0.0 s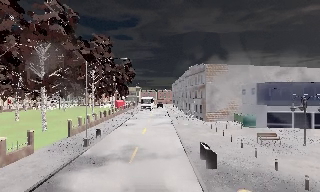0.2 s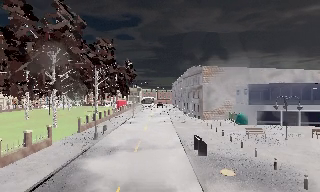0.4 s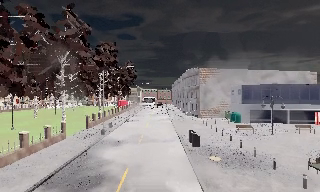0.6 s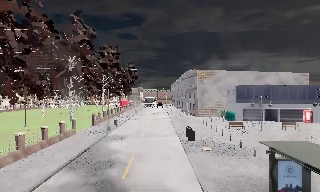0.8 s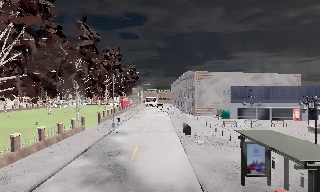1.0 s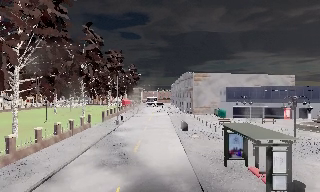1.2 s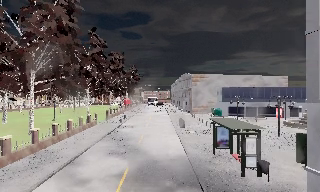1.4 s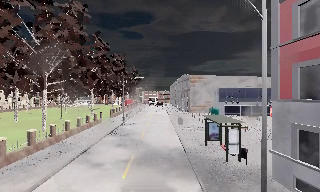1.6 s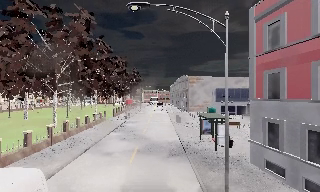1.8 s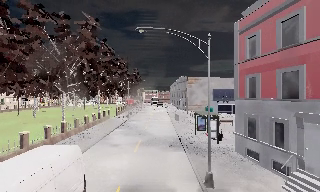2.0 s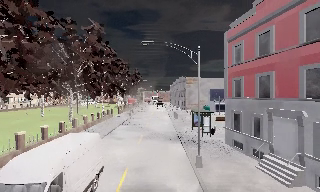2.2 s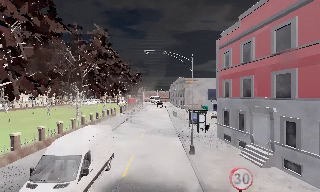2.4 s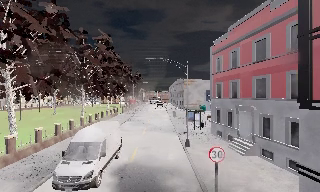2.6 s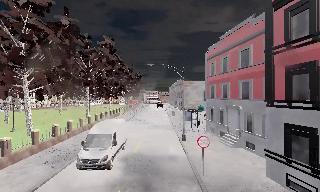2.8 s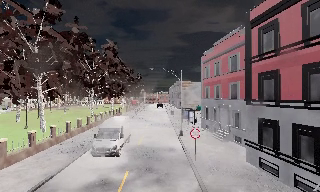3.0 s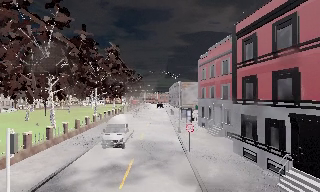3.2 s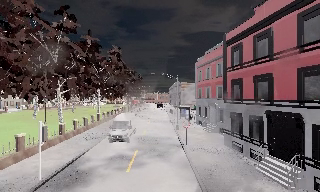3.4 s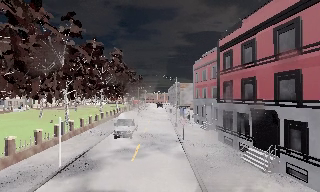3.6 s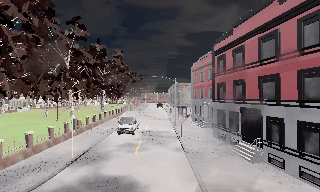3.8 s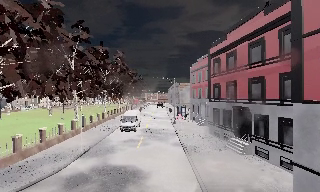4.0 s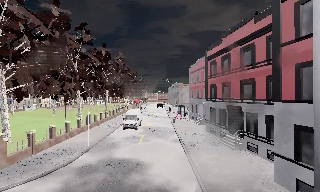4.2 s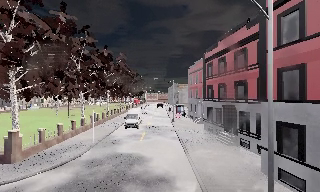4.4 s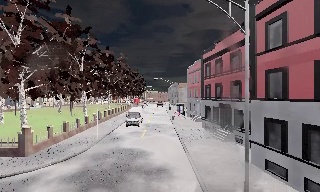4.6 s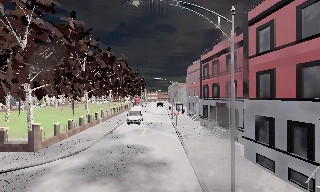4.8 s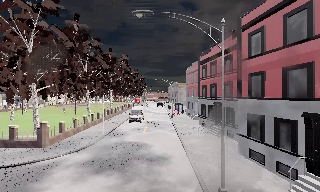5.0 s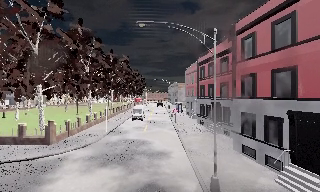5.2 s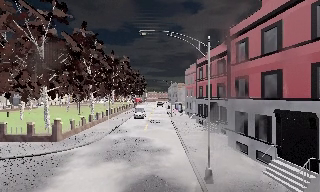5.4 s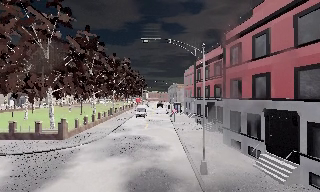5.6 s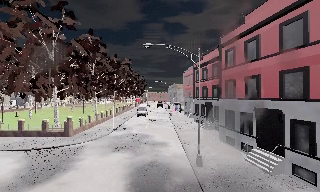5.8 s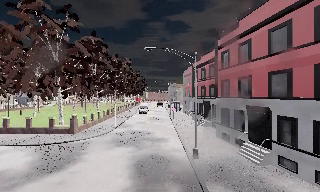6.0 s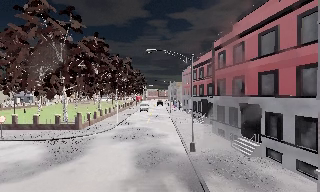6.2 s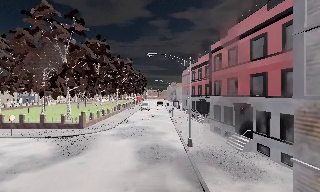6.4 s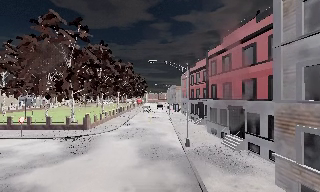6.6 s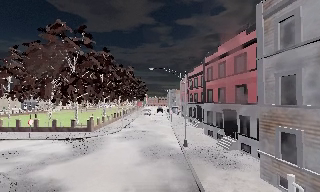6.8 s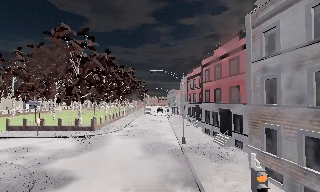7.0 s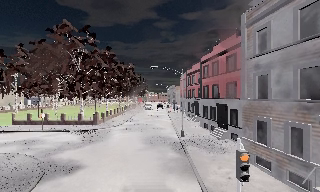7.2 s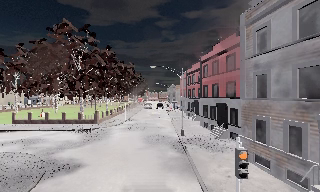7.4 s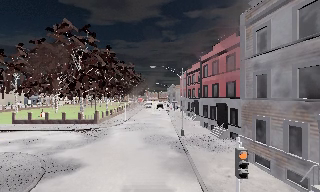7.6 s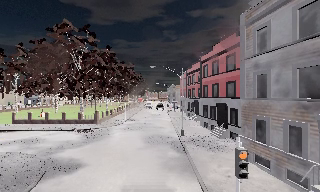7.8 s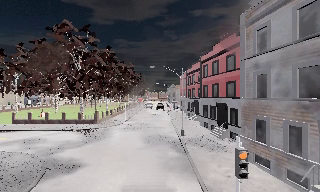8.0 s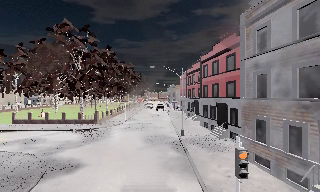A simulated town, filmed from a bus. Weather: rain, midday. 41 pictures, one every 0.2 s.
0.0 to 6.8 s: The camera travels backward, about 55 m, so what stands in front gets smaller. It loses speed.
6.8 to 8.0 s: The camera travels backward, about 1 m, so what stands in front gets smaller. It loses speed.
The film runs backward here.
